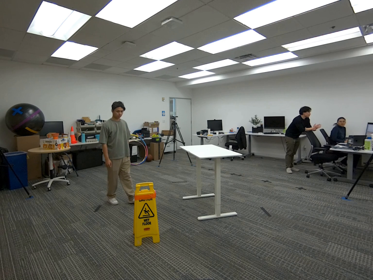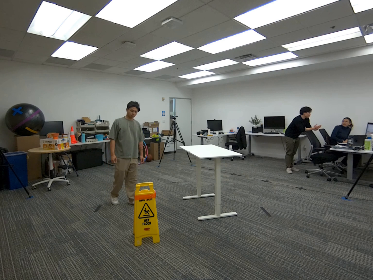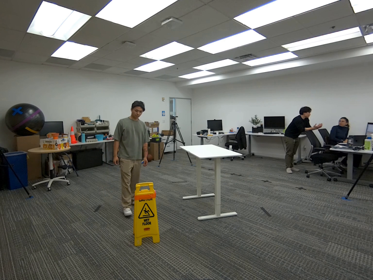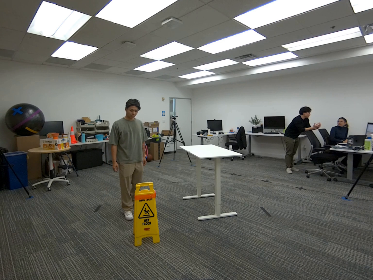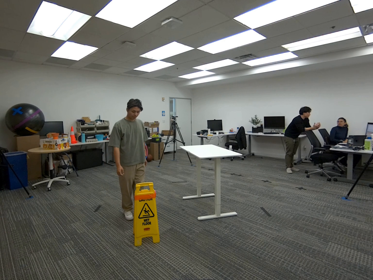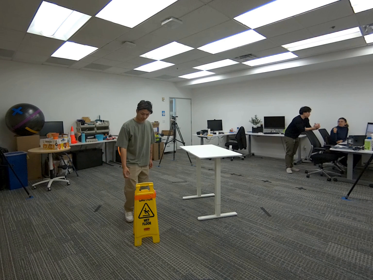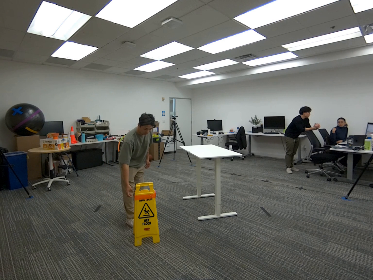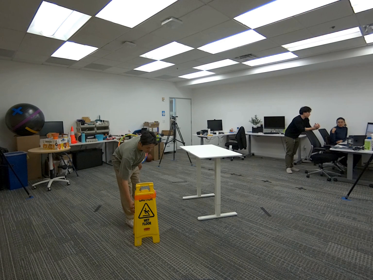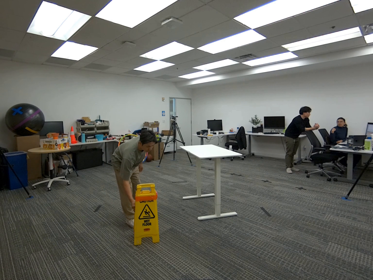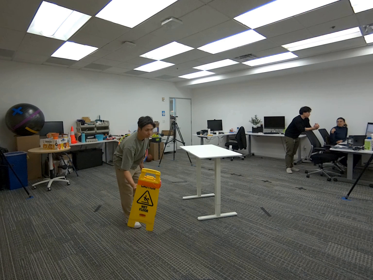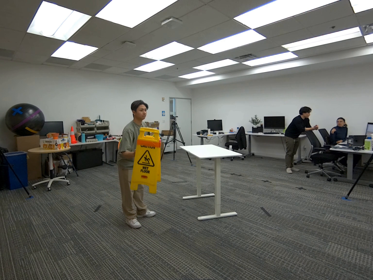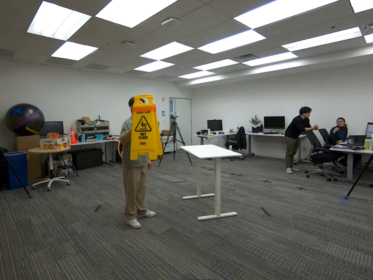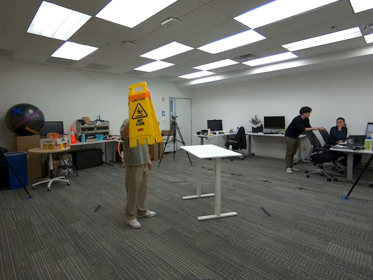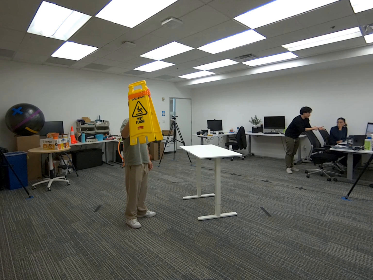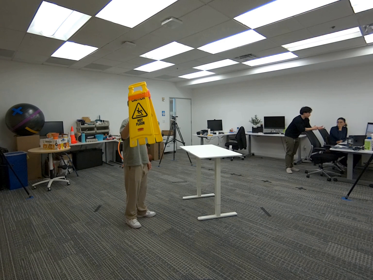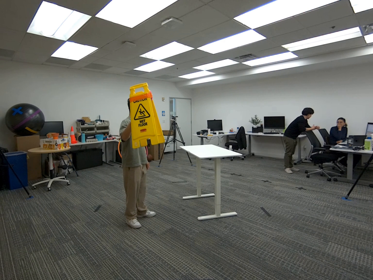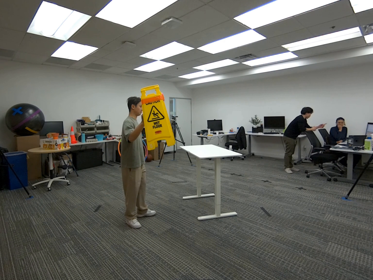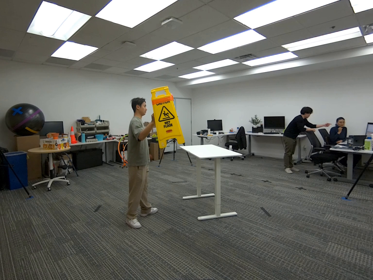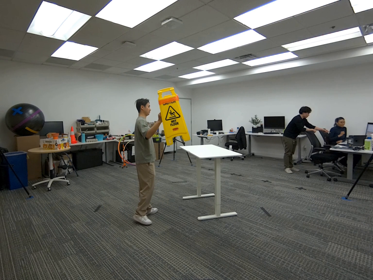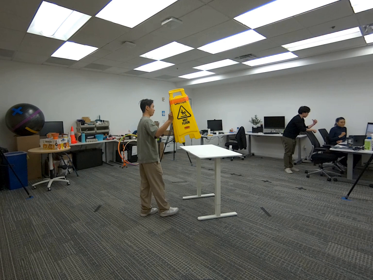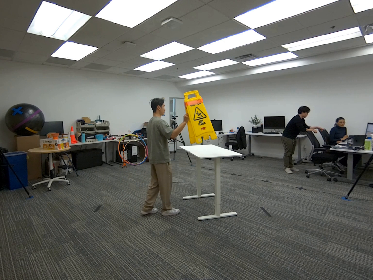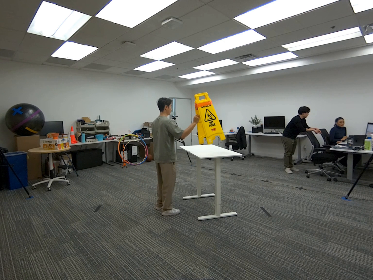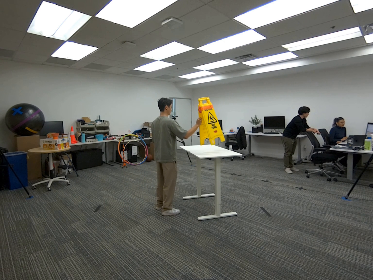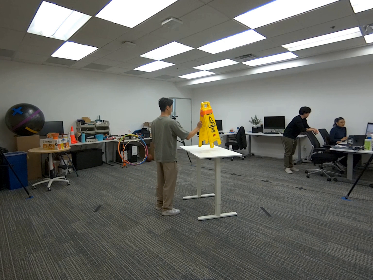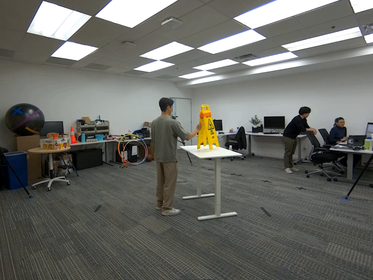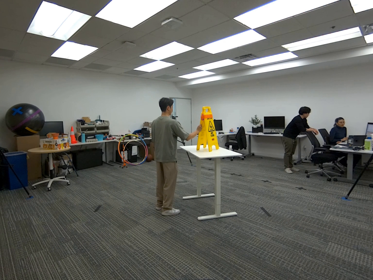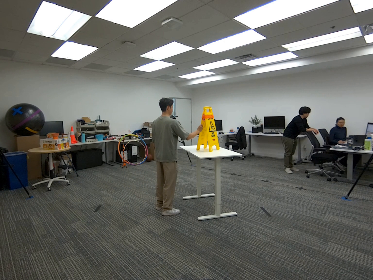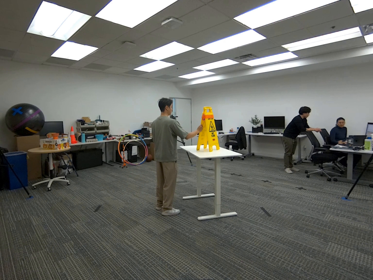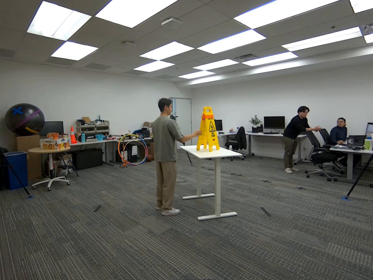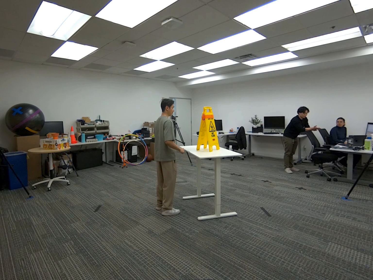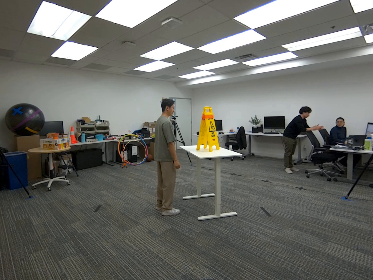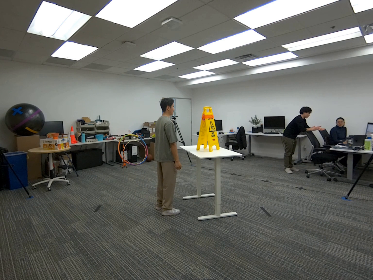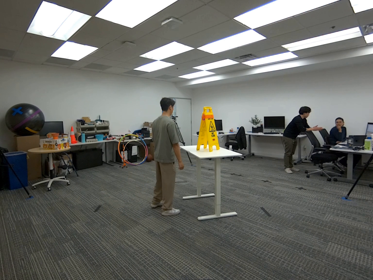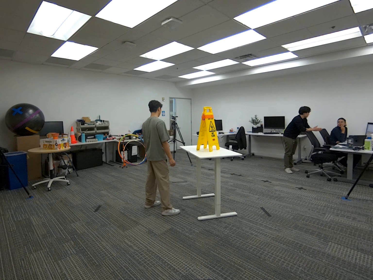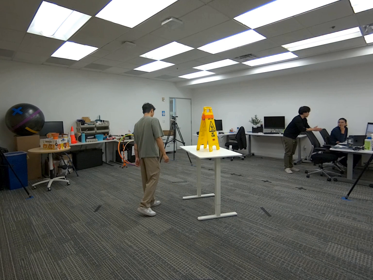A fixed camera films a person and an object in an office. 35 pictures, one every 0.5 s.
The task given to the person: Walk to the wet floor sign on the ground standing upright, pick it up with one hand, hold and walk to the white desk and place the sign on top of the desk.
